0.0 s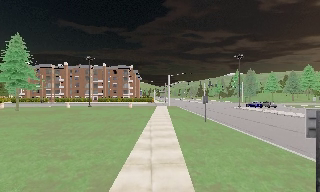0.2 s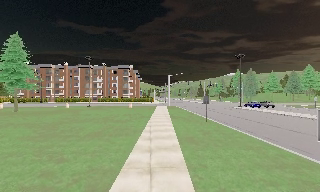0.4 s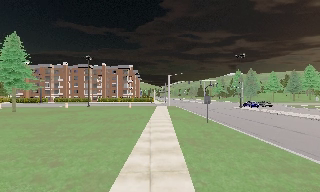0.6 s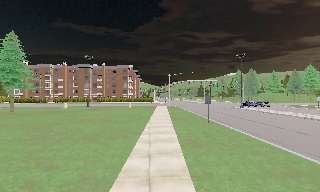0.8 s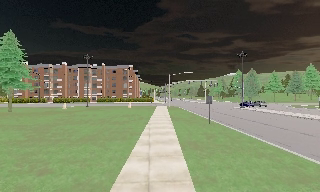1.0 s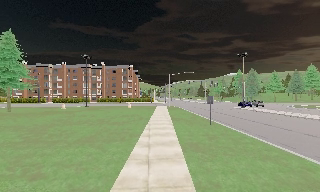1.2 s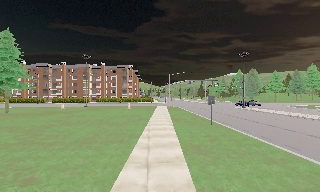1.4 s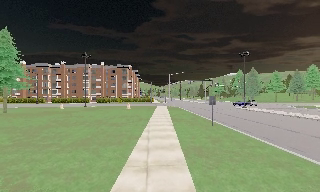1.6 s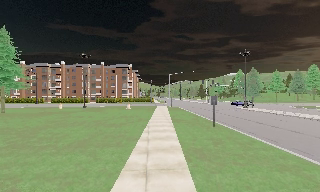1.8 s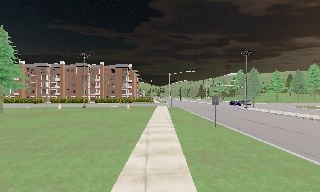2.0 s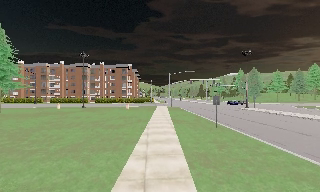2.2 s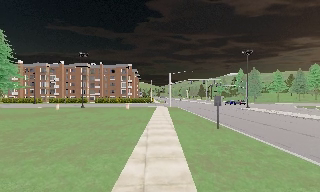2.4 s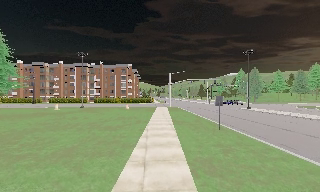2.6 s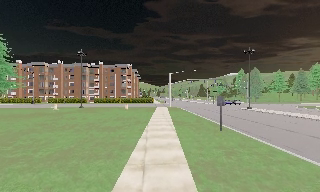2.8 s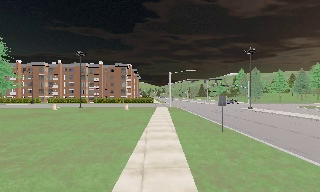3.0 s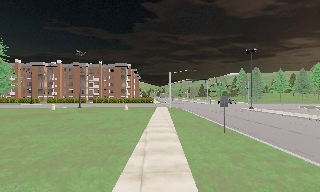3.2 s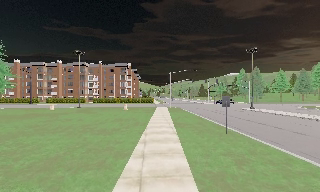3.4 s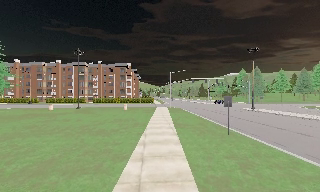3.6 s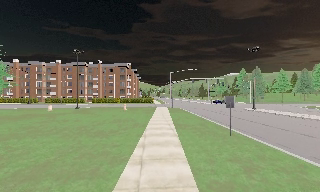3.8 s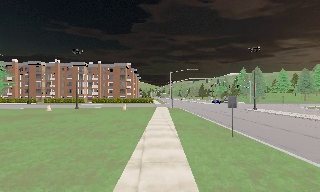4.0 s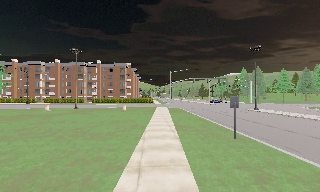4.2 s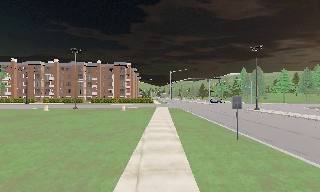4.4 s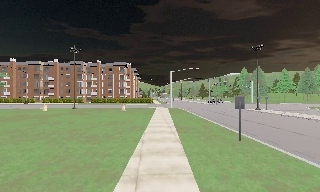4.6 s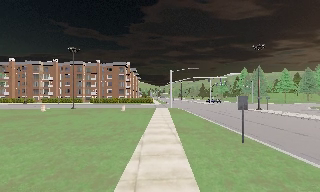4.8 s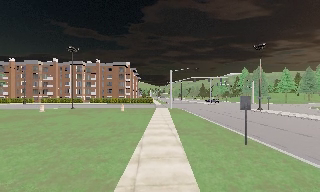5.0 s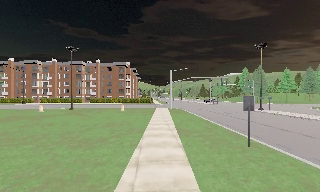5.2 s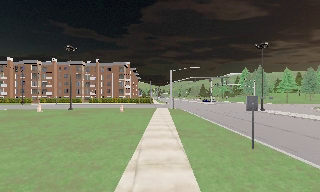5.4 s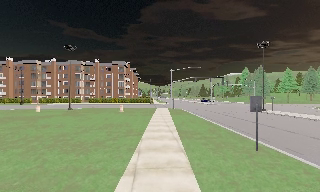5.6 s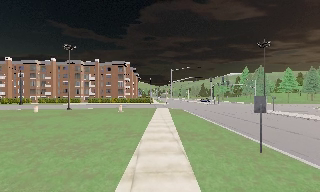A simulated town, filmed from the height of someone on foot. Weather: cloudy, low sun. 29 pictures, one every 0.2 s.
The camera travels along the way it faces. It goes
forward.
0.0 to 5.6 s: The camera travels forward, about 9 m, so what stands in front looms larger.
The film runs forward here.
